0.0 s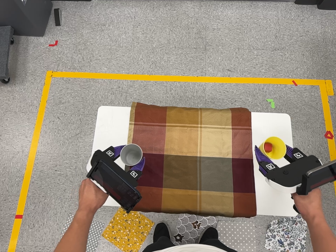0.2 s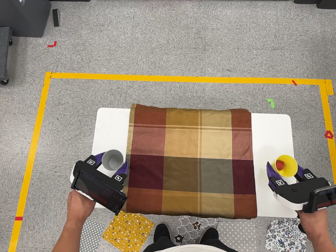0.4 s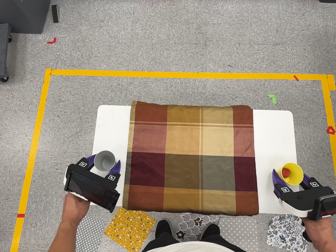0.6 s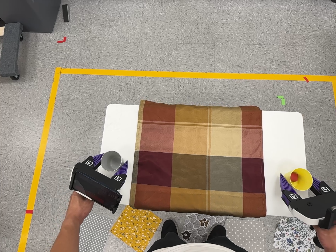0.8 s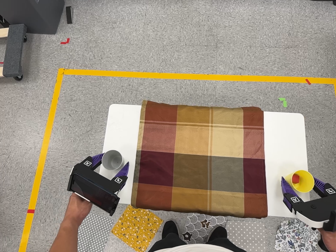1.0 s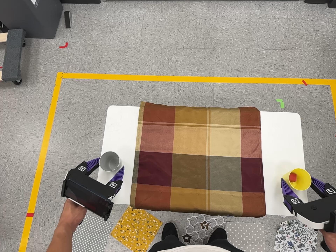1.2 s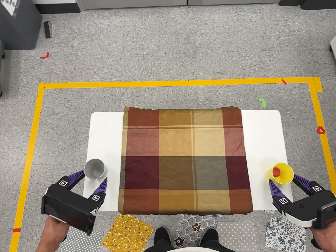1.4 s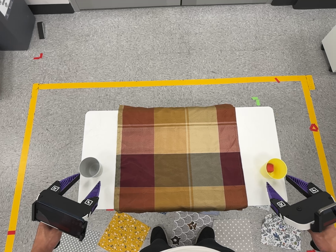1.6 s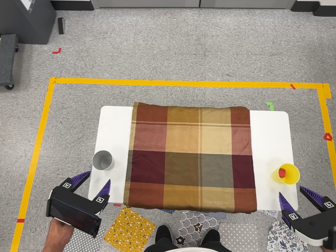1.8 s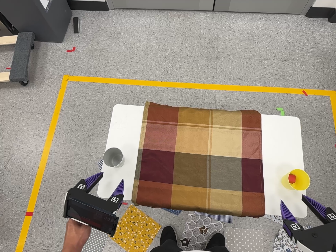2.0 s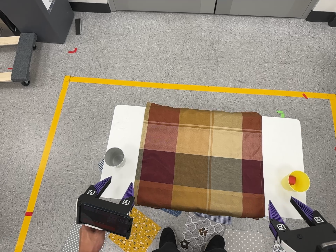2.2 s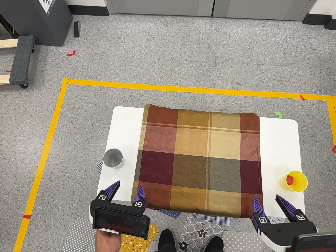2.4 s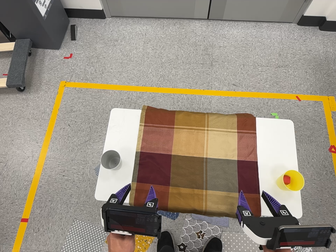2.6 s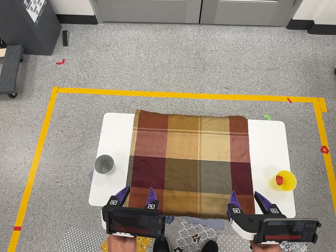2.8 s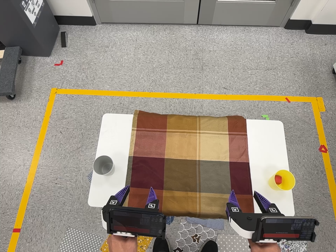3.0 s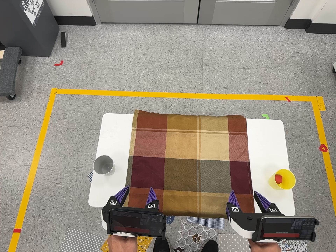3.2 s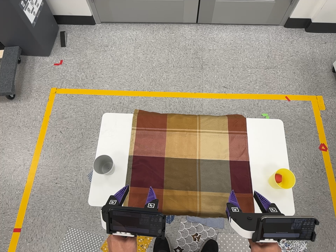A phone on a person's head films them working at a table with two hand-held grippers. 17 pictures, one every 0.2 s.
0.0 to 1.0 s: The camera shifts only a little, or ends up much as it began.
1.0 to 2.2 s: The camera travels toward the bottom of its view and backward, about 8 cm.
2.2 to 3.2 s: The camera shifts only a little, or ends up much as it began.
The film runs backward here.
